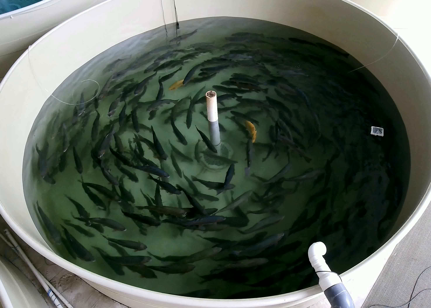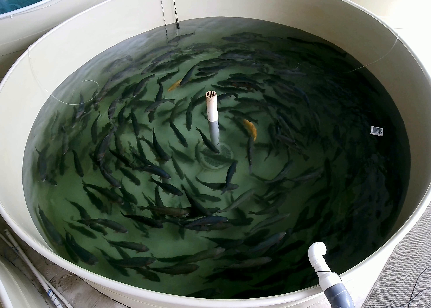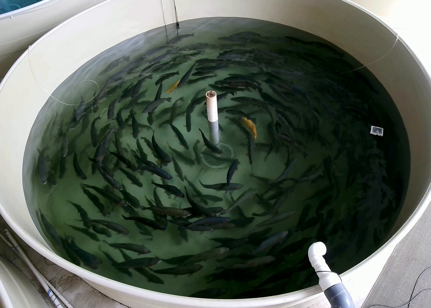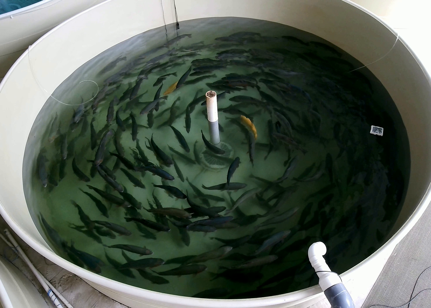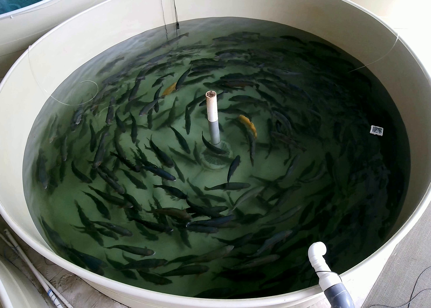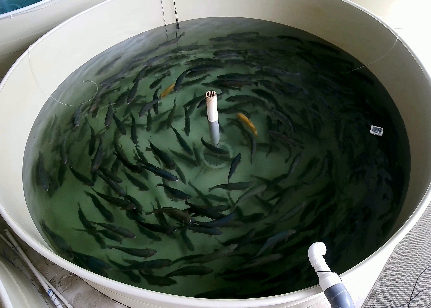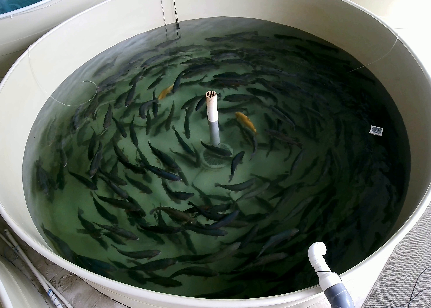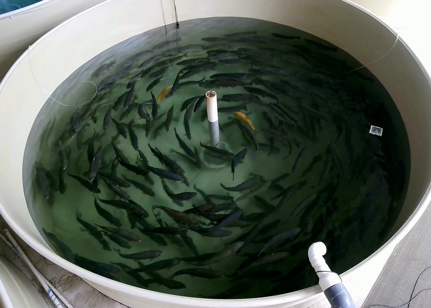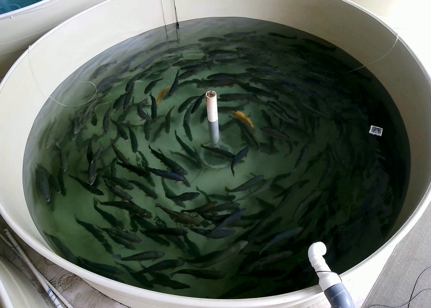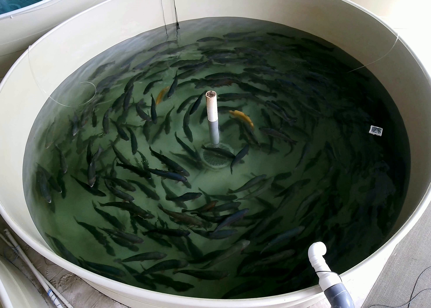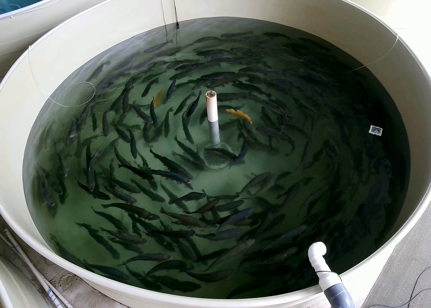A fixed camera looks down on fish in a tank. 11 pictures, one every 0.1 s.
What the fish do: Normal cruising.
